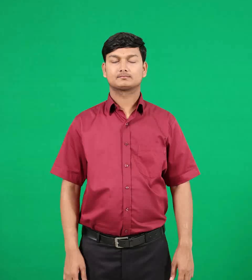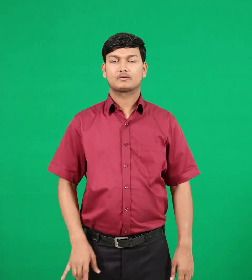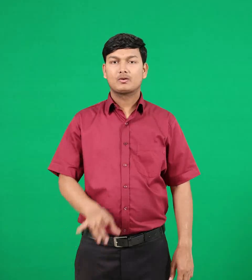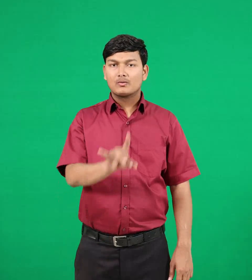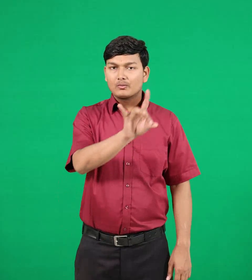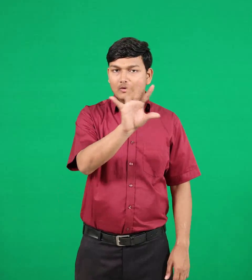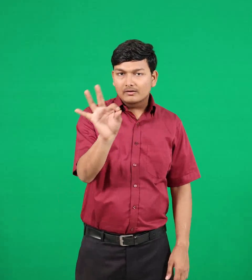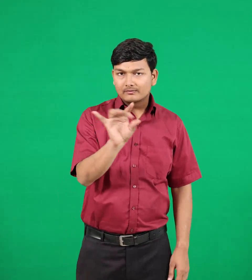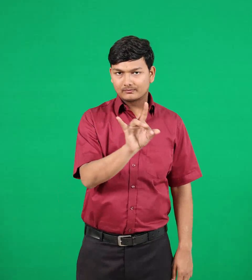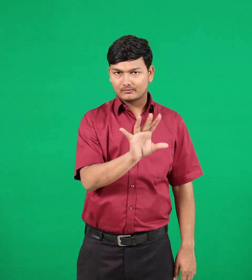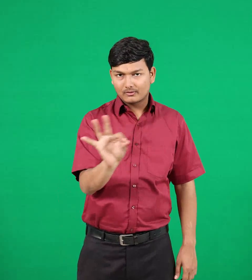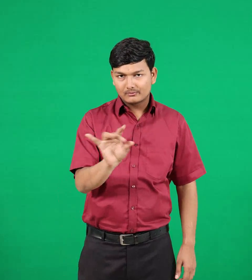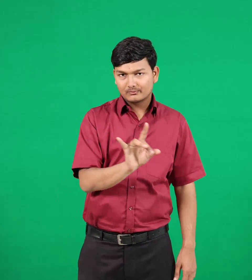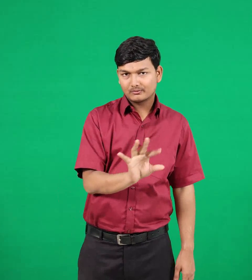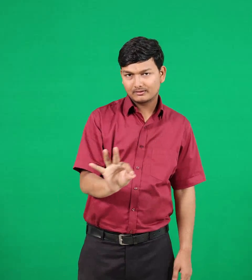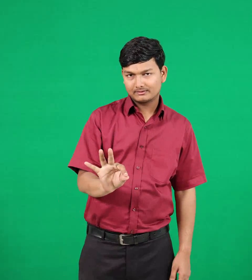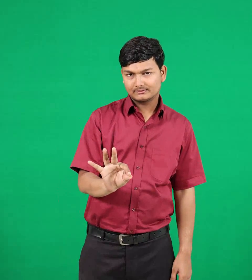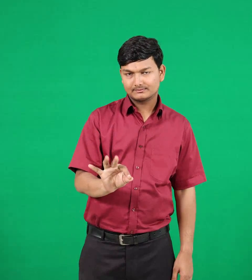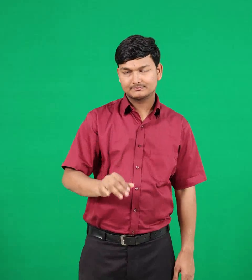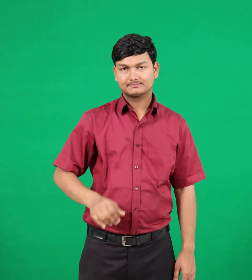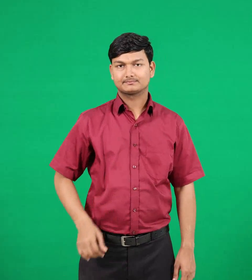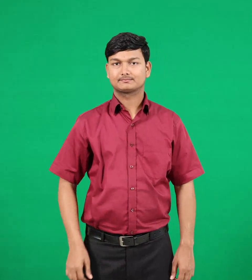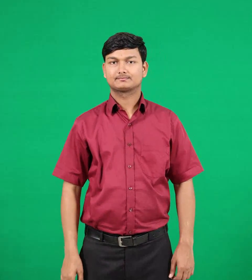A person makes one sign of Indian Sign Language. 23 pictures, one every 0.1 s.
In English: weeks
